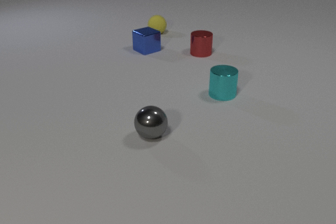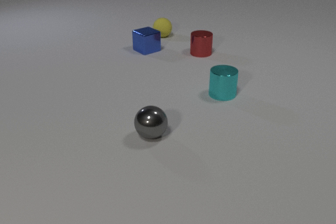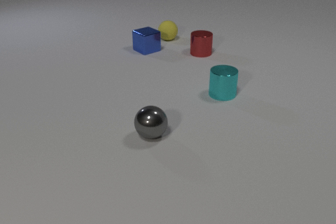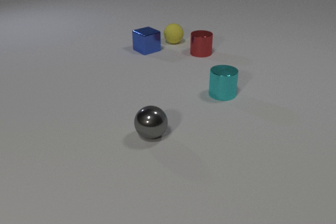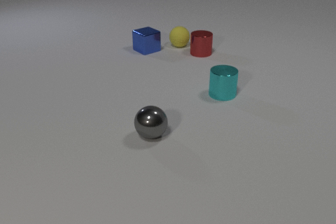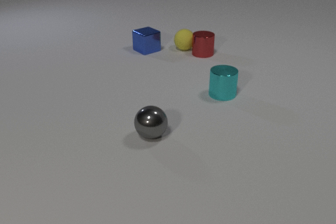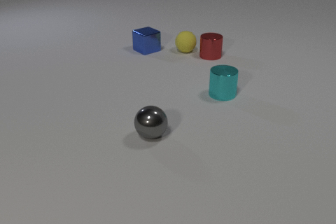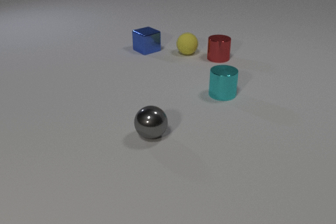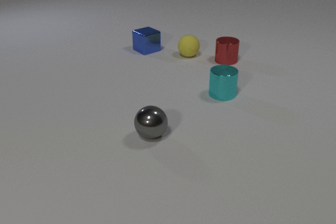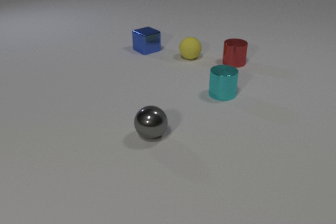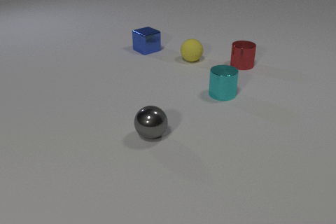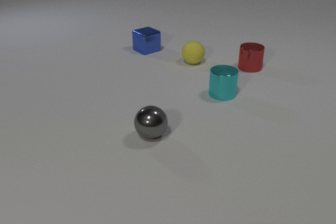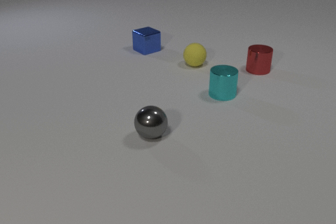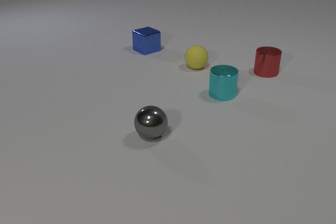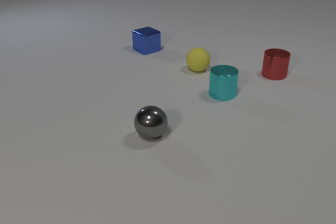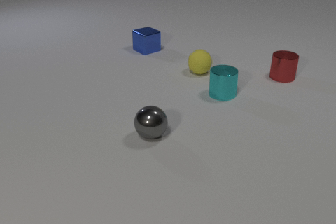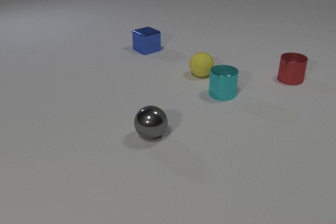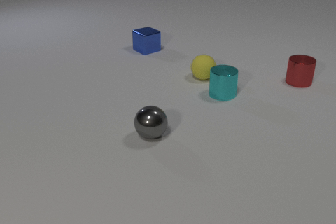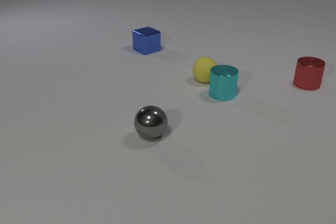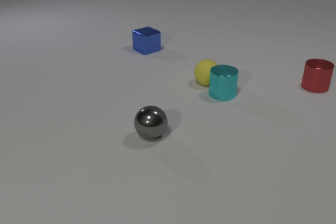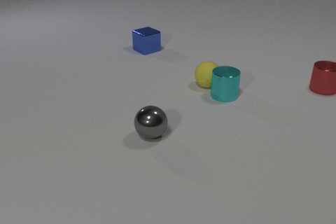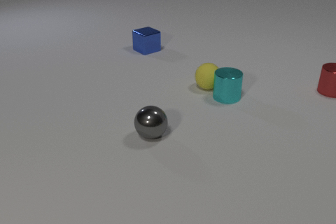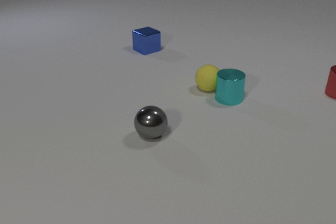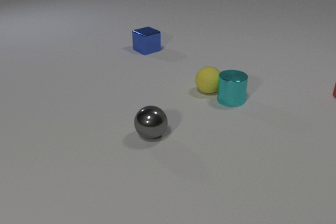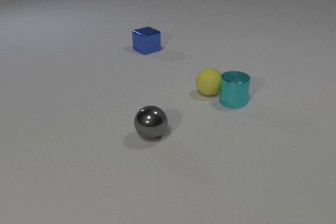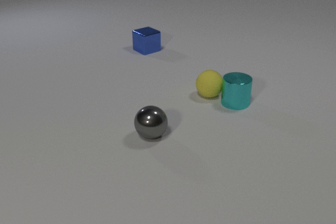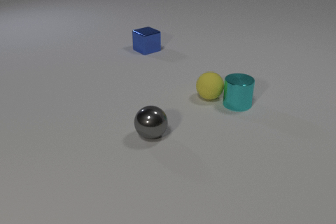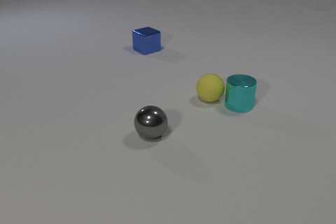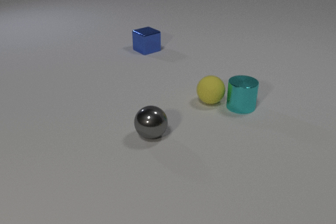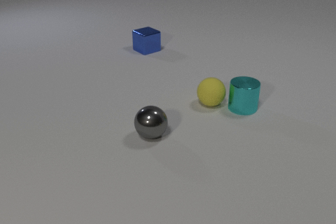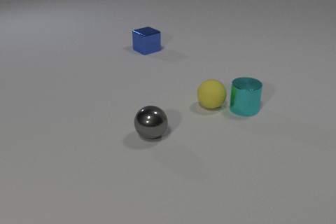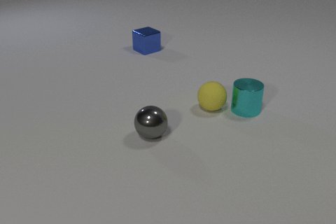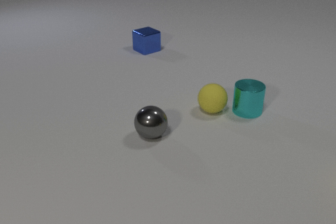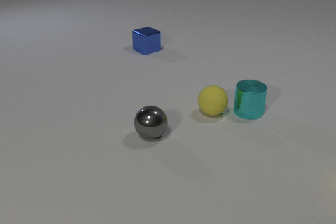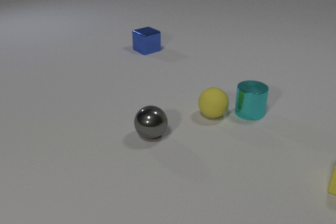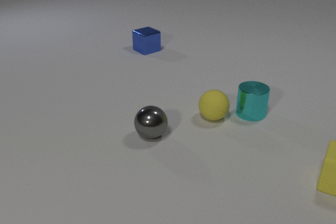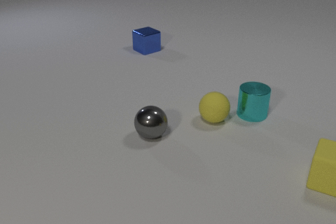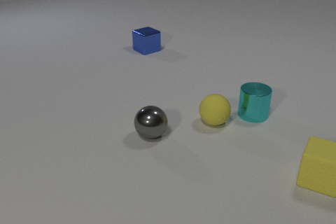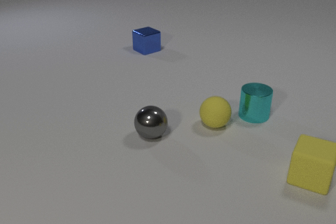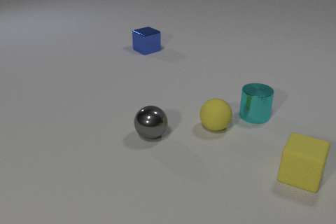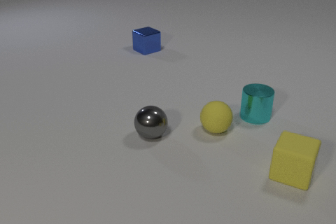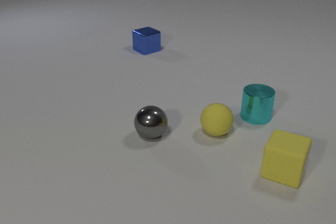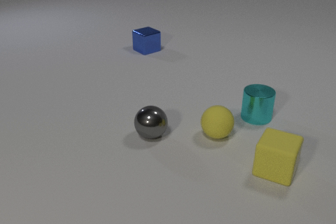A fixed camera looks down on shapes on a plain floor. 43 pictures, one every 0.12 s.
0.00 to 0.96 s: The yellow rubber sphere rolls toward the camera and to the right. The red metal cylinder slides to the right and toward the camera. The yellow rubber sphere and the red metal cylinder collide.
0.96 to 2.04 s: The yellow rubber sphere rolls toward the camera. The red metal cylinder slides to the right and toward the camera.
2.04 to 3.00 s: The yellow rubber sphere rolls toward the camera. The red metal cylinder slides to the right, leaves at the right edge. The cyan metal cylinder slides toward the camera and to the right. The yellow rubber sphere and the cyan metal cylinder collide.
3.00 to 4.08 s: The yellow rubber sphere rolls toward the camera. The cyan metal cylinder slides toward the camera and to the right. The yellow rubber cube comes in at the right edge.
4.08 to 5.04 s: The yellow rubber sphere rolls toward the camera. The cyan metal cylinder slides toward the camera and to the right. The yellow rubber cube slides to the left.
How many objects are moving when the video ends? 3.
What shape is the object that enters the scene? cube.
How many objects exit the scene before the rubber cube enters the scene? 1.
